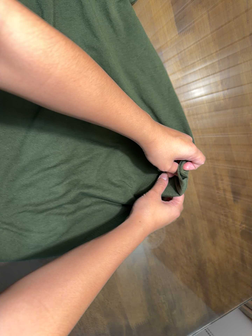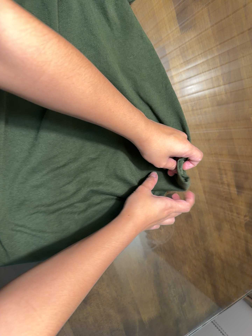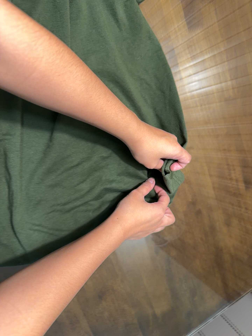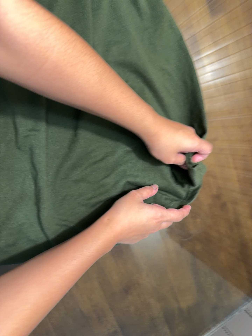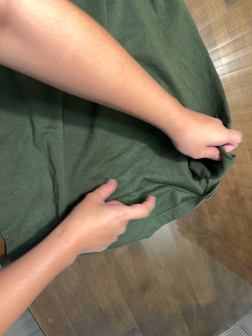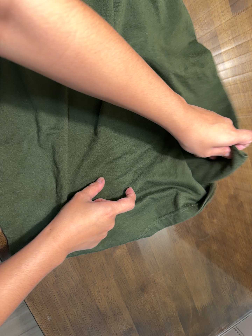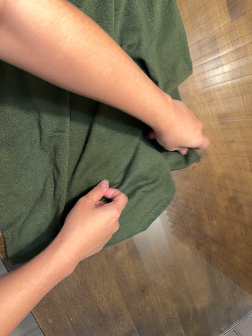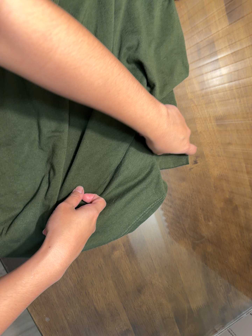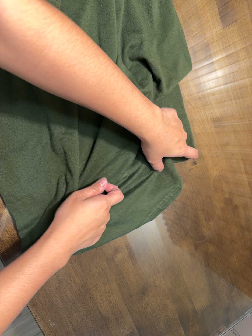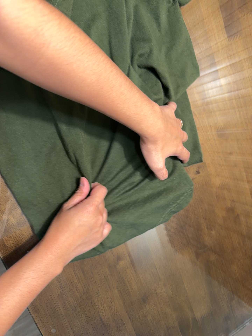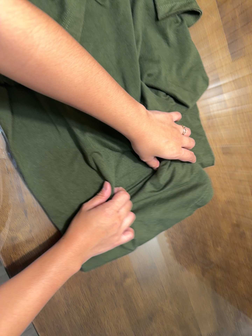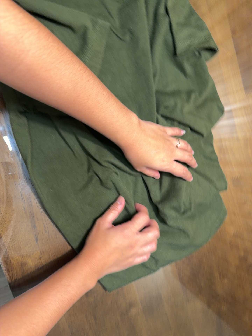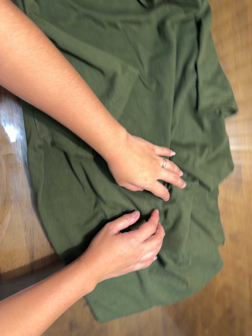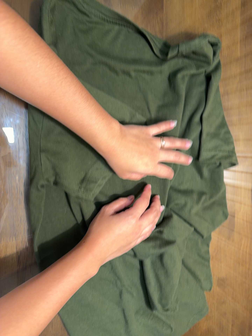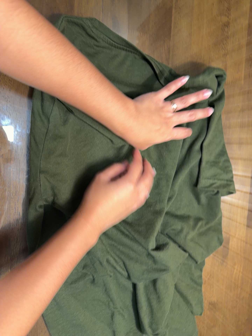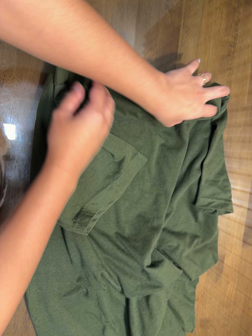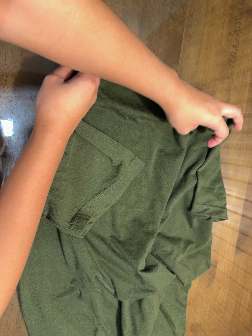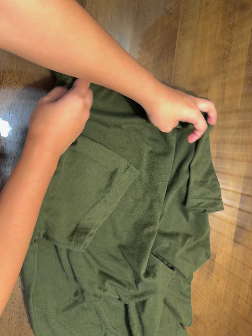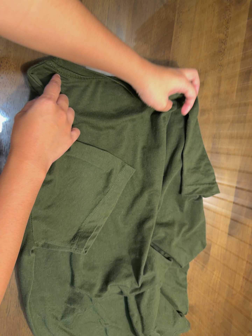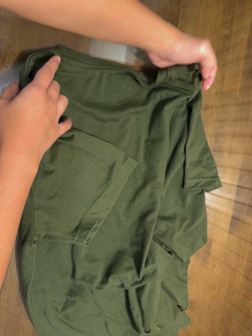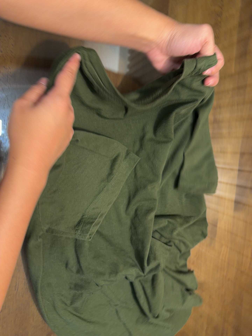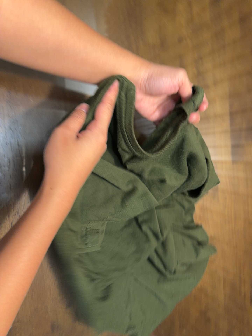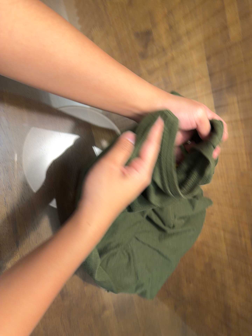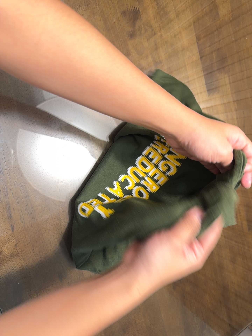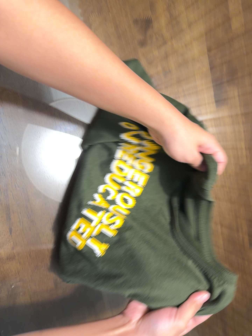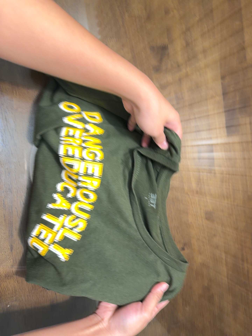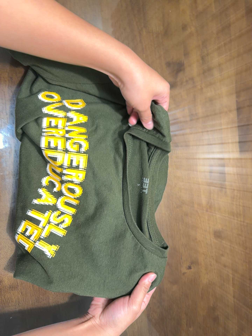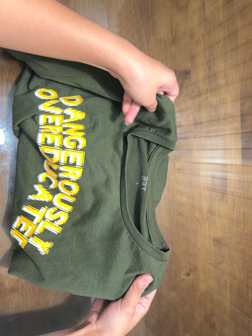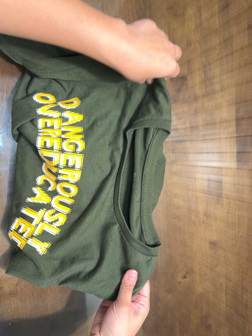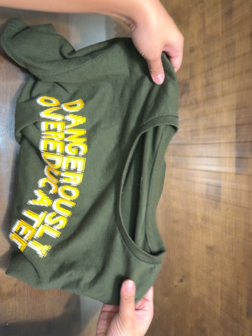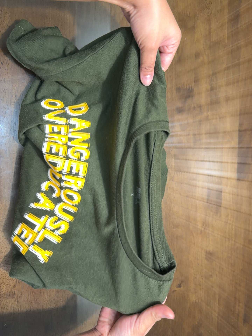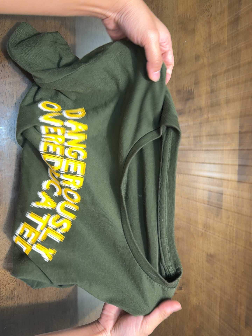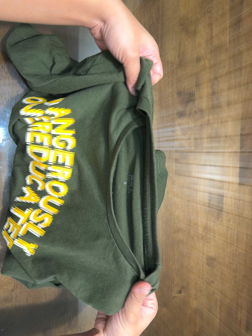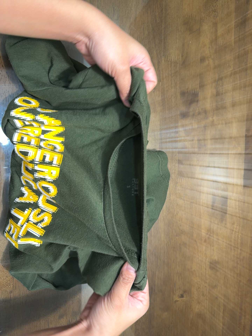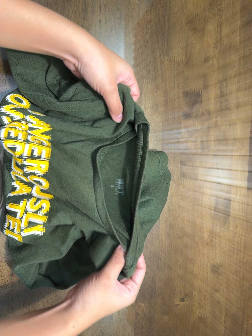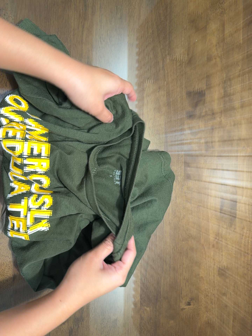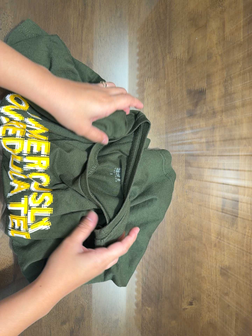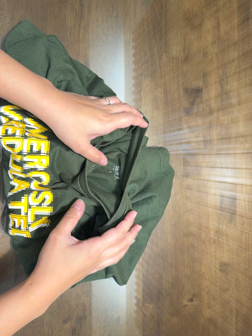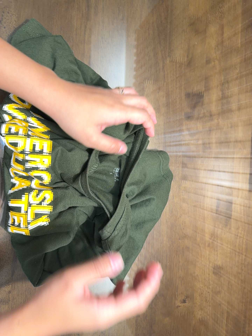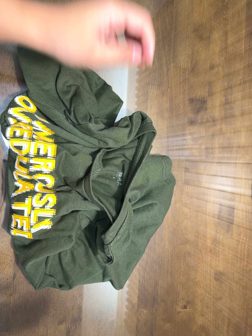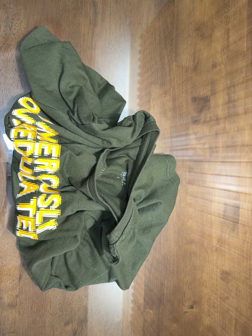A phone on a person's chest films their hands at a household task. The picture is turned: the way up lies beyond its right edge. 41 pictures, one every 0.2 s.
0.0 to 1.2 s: The camera travels to its left, about 10 cm, so close, fixed things drift to the right.
1.2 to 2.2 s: The camera shifts only a little, or ends up much as it began.
2.2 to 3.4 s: The camera travels toward the top of its view, about 18 cm, so close, fixed things drift downward. It rolls about its line of sight by about 25 degrees, and the scene rotates clockwise.
3.4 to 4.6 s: The camera travels toward the bottom of its view, about 18 cm, so close, fixed things drift upward. It rolls about its line of sight by about 25 degrees, and the scene rotates counterclockwise.
4.6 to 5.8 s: The camera travels toward the top of its view, about 7 cm, so close, fixed things drift downward. It rolls about its line of sight by about 15 degrees, and the scene rotates clockwise.
5.8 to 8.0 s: The camera shifts only a little, or ends up much as it began.
The film runs backward here.
